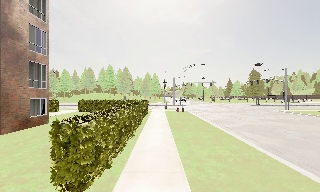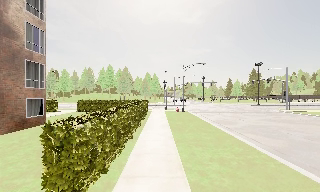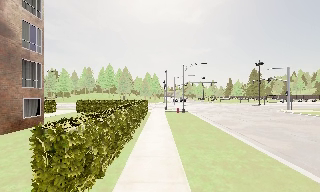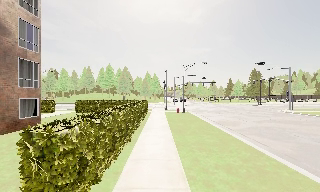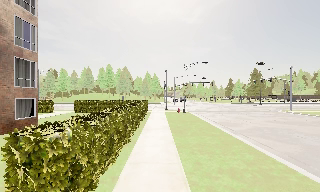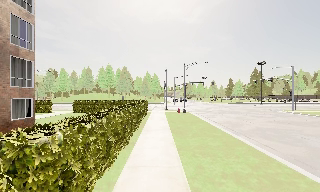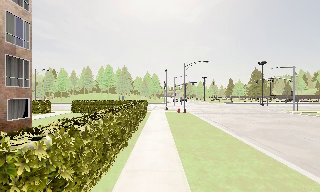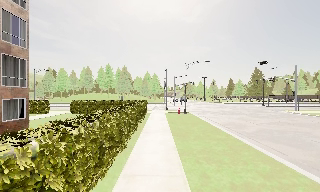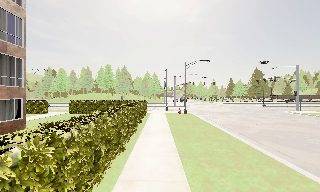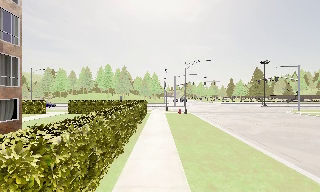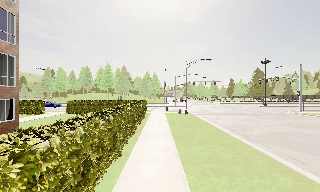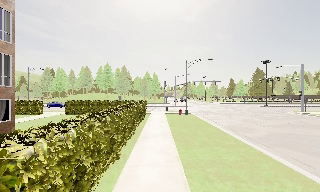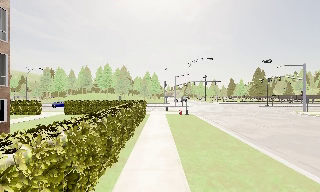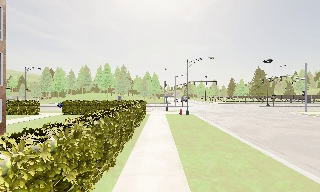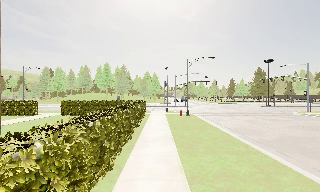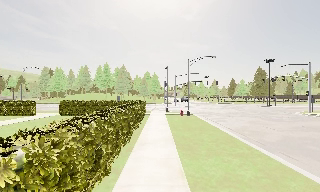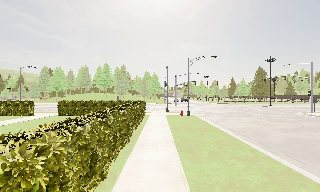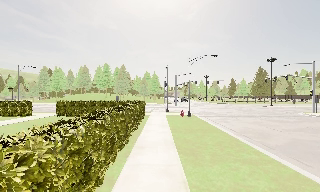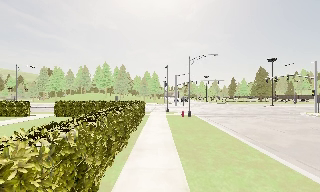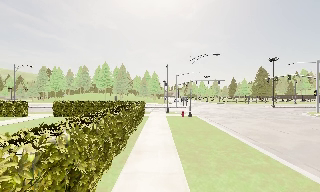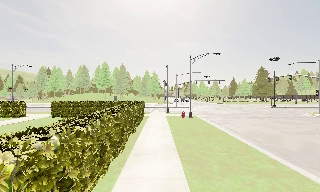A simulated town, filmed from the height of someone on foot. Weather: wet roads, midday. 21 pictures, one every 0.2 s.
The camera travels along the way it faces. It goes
forward.
0.0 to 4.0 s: The camera travels forward, about 6 m, so what stands in front looms larger.
The film runs forward here.
